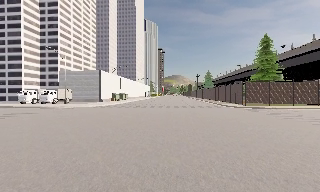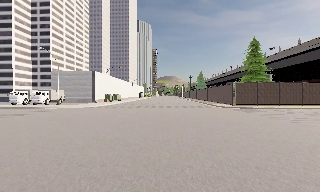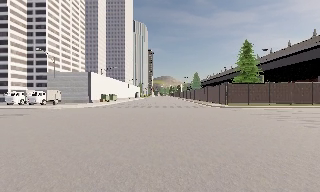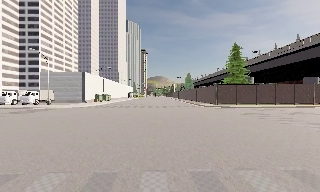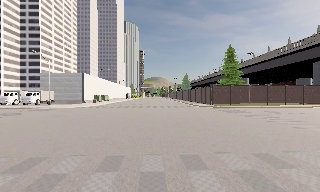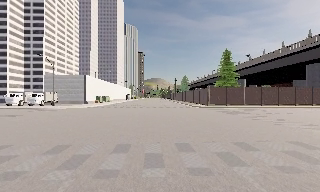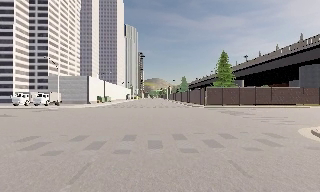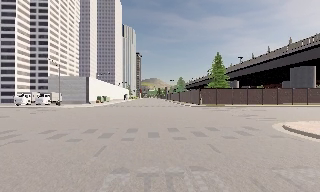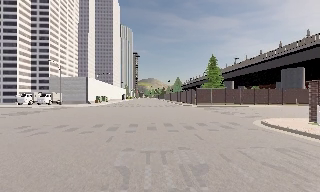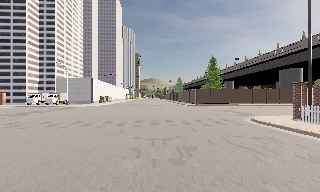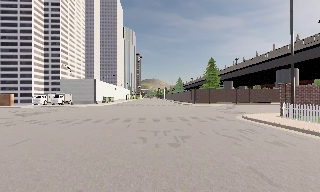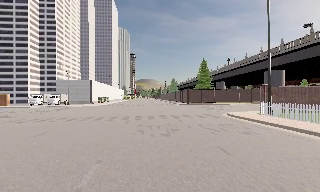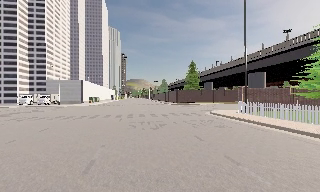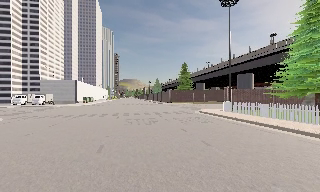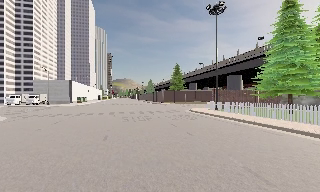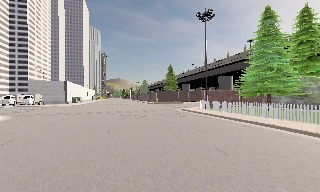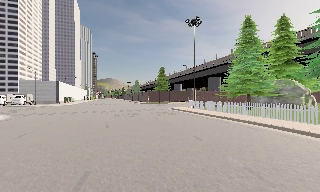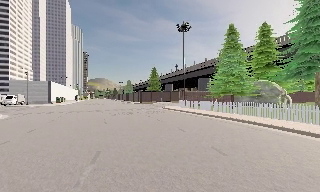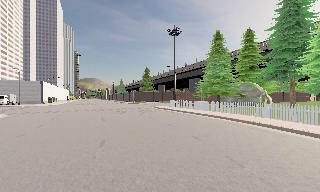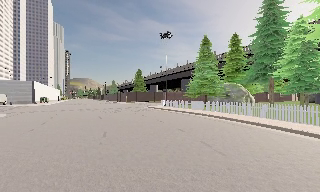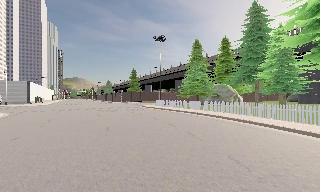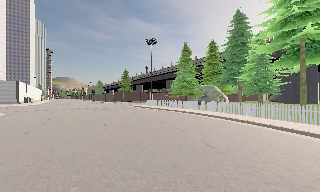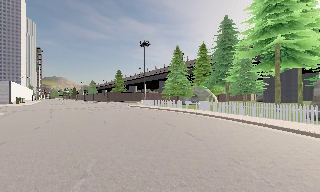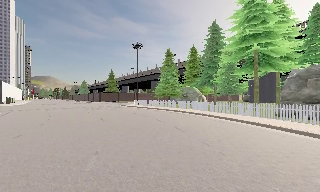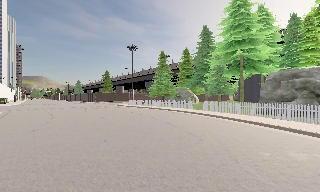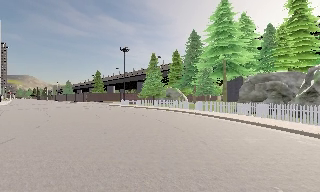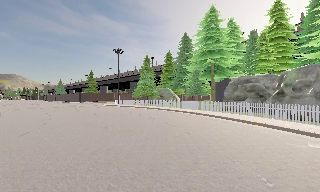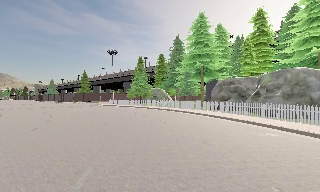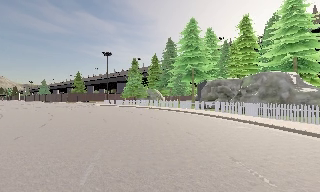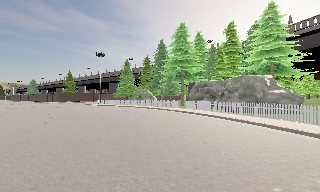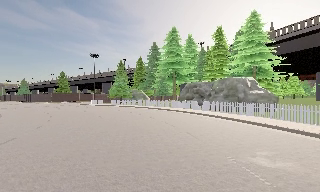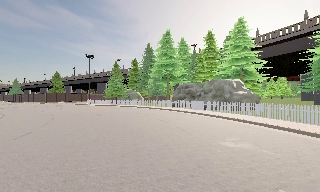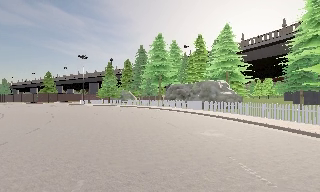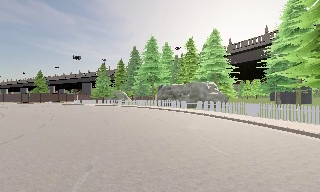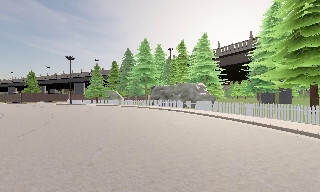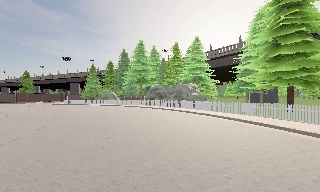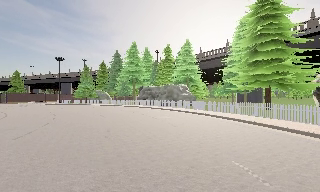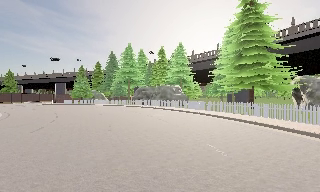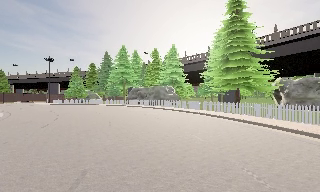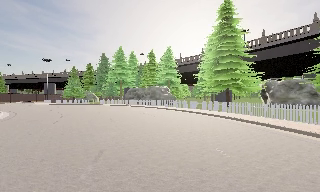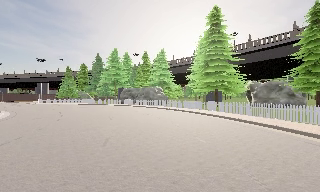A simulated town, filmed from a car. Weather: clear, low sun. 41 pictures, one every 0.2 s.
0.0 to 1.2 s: The camera travels backward, about 6 m, so what stands in front gets smaller. It gains speed.
1.2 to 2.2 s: The camera travels backward, about 7 m, so what stands in front gets smaller.
2.2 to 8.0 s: The camera pans to its right, which is clockwise from overhead, by about 70 degrees. It travels backward, about 40 m.
The film runs backward here.
